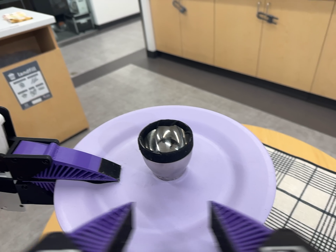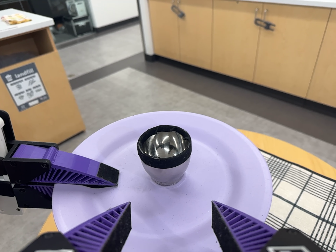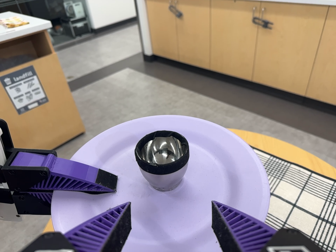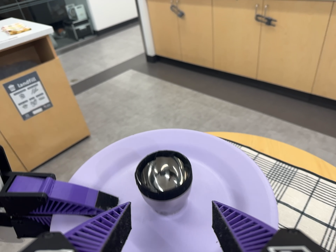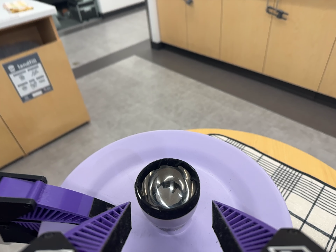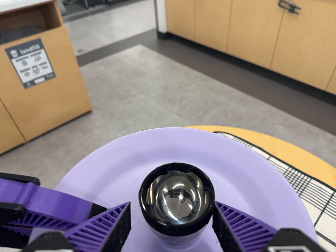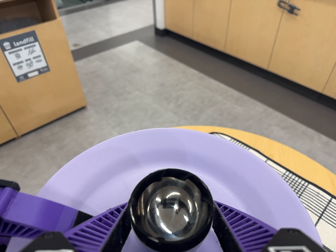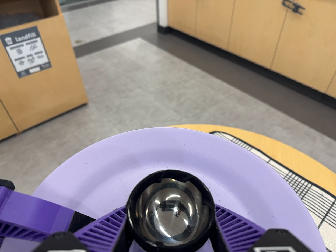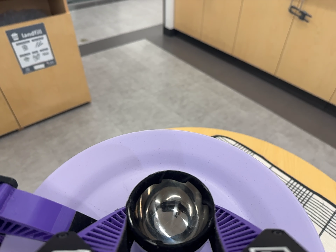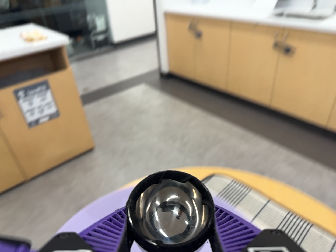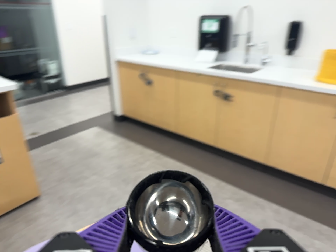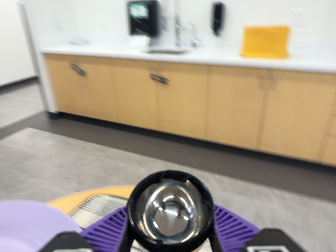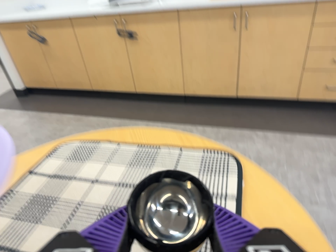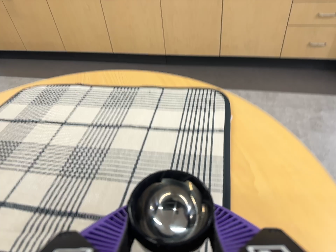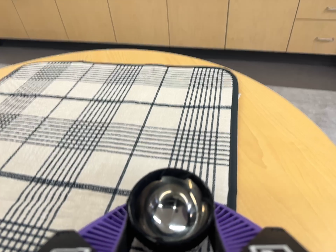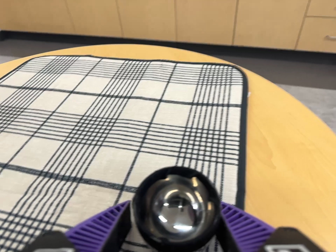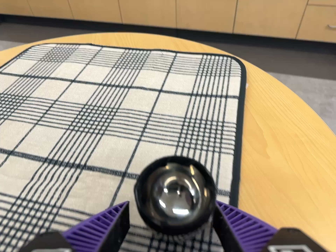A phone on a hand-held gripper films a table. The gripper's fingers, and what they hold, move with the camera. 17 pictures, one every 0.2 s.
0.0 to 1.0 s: The camera travels forward and toward the top of its view, about 9 cm, so what stands in front looms larger.
1.0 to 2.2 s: The camera pans to its right by about 20 degrees. It travels to its right, about 12 cm, so close, fixed things drift to the left. Its aim tips toward the top of its view by about 15 degrees, and the scene shifts downward. It rolls about its line of sight by about 10 degrees, and the scene rotates counterclockwise.
2.2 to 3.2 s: The camera travels toward the bottom of its view and forward, about 24 cm, so close, fixed things drift upward. Its aim tips toward the bottom of its view by about 20 degrees, and the scene shifts upward.
The film runs forward here.
